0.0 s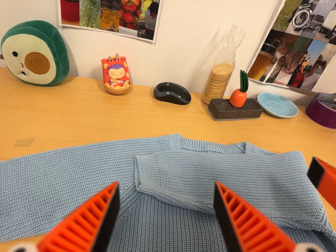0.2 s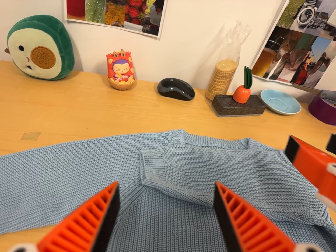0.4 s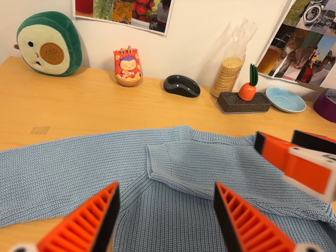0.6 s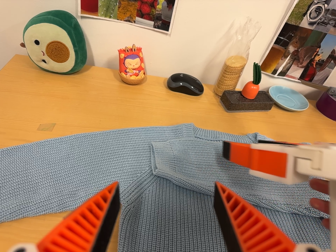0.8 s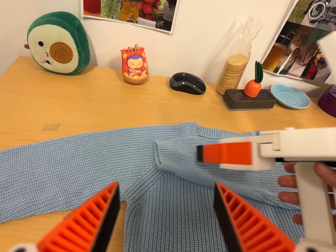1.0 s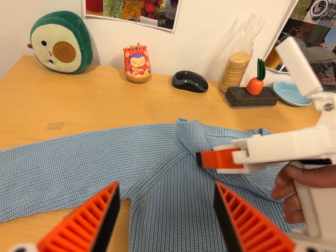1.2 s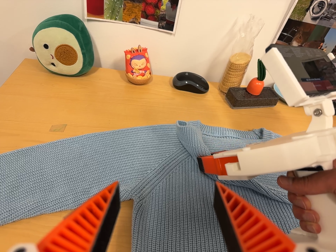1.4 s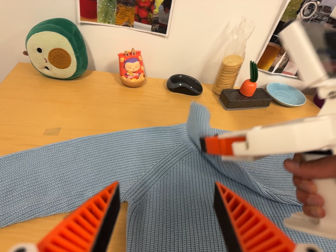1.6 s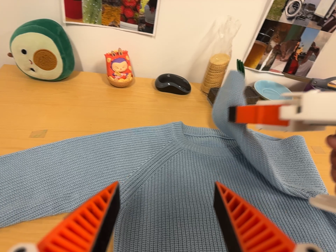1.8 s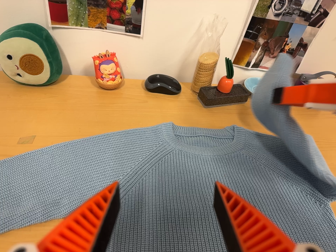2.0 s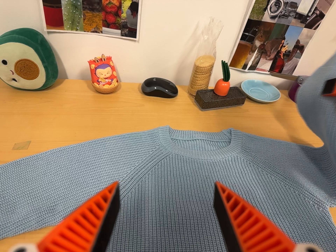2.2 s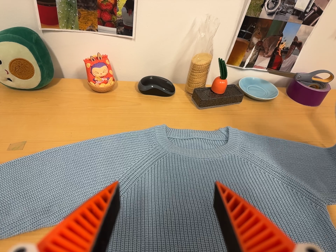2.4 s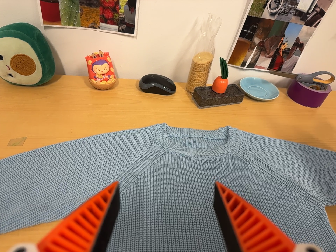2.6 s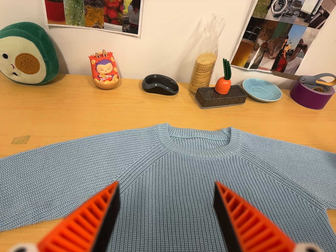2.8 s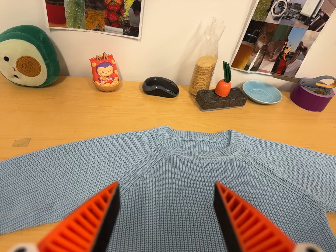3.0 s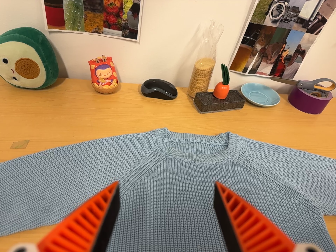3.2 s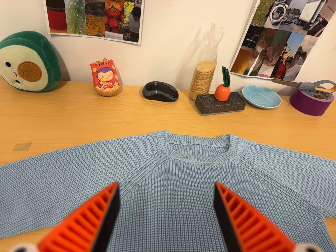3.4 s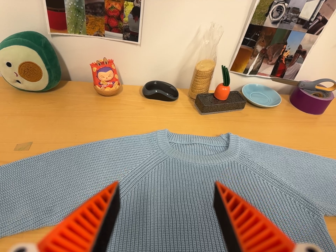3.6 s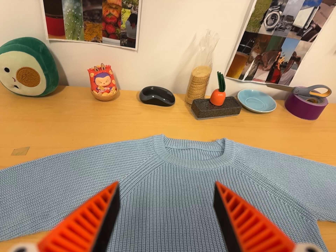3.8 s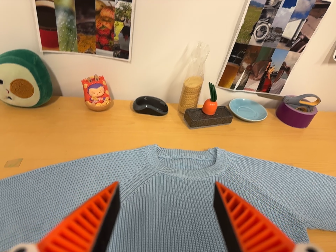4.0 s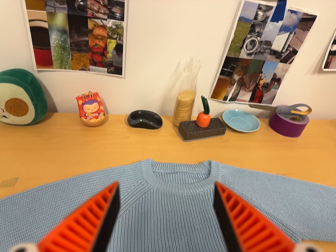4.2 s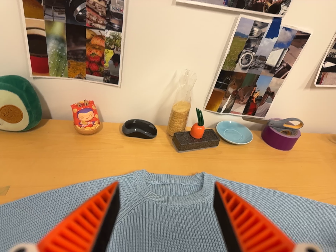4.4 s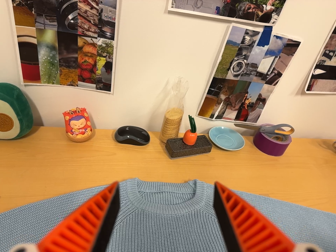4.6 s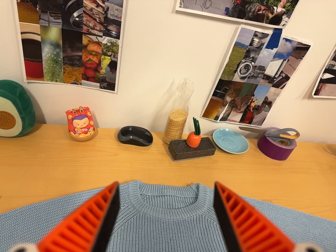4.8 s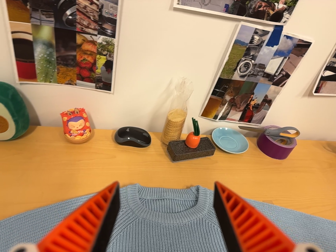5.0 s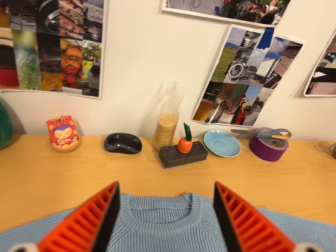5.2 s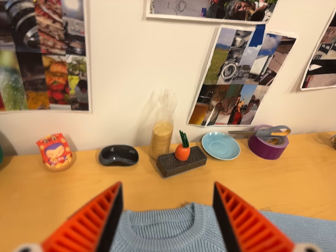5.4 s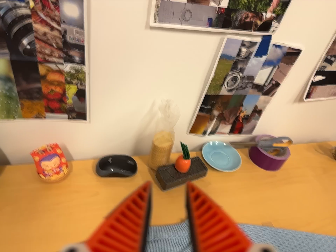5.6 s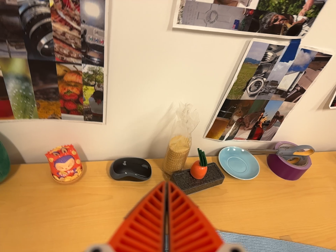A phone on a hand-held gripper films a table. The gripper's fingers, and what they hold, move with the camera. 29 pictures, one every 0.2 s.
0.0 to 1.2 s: The camera shifts only a little, or ends up much as it began.
1.2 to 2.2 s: The camera travels to its right, about 4 cm, so close, fixed things drift to the left.
2.2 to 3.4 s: The camera shifts only a little, or ends up much as it began.
3.4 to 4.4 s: The camera travels toward the top of its view, about 8 cm, so close, fixed things drift downward.
4.4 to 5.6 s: The camera travels toward the top of its view and forward, about 18 cm, so close, fixed things drift downward.
The film runs backward here.
